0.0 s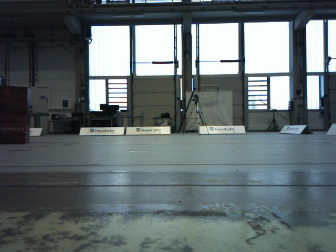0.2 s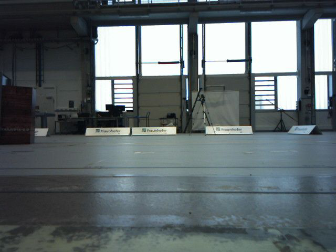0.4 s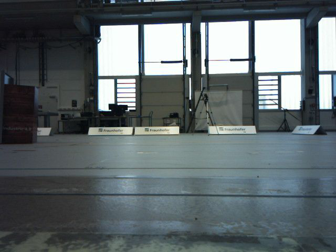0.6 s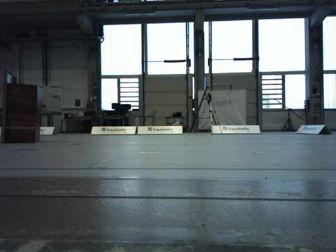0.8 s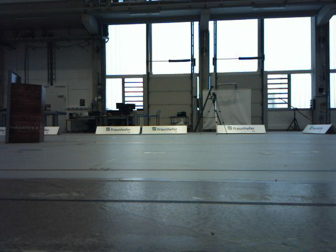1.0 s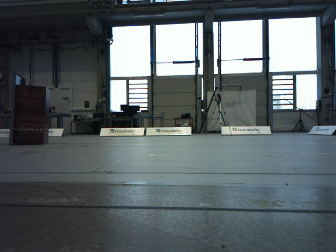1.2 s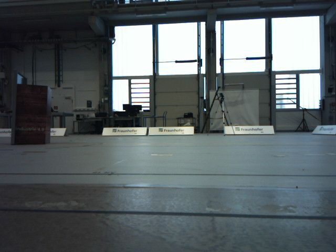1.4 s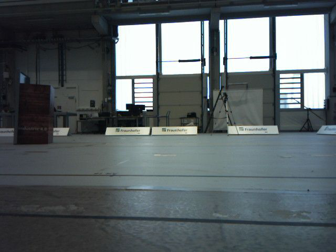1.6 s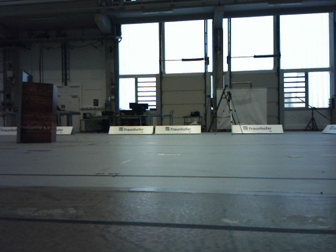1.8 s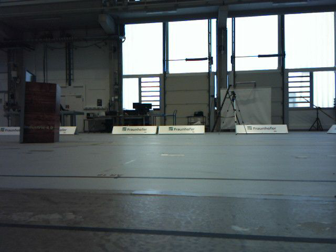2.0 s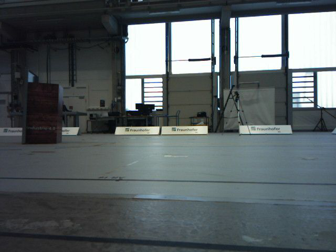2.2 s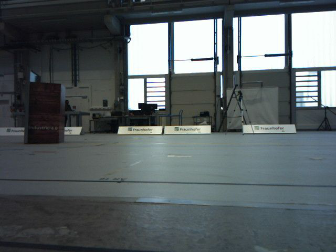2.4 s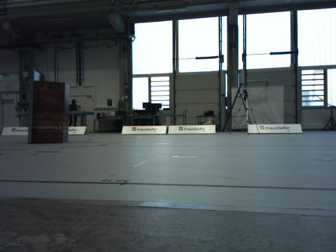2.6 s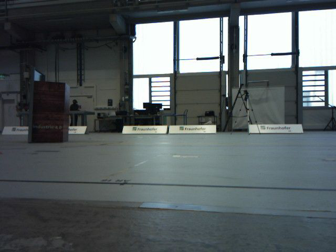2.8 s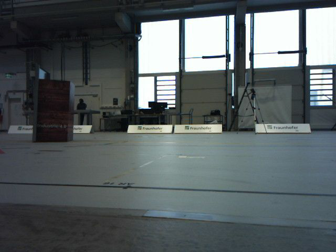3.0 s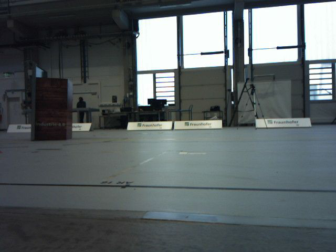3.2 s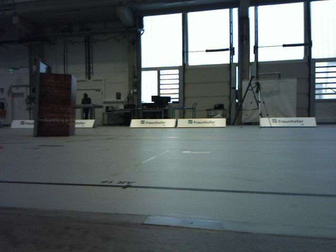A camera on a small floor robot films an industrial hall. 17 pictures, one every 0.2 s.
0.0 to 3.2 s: The camera travels forward, about 0.7 m, so what stands in front looms larger.
The film runs forward here.
